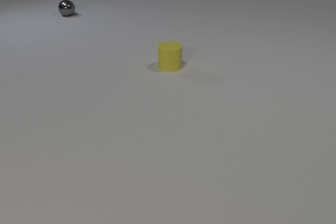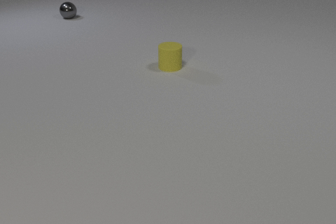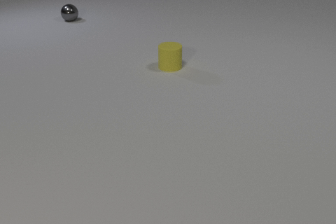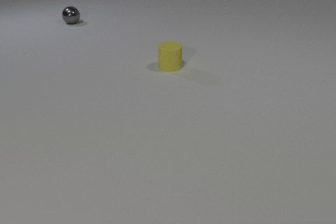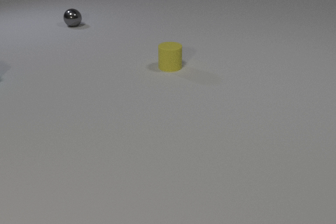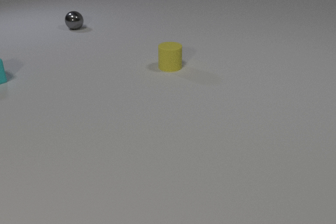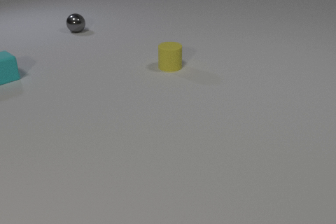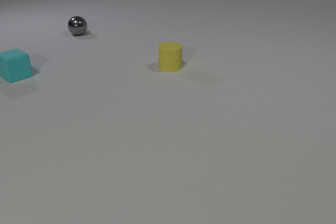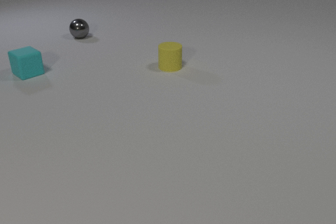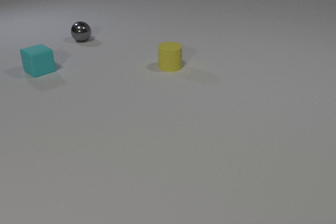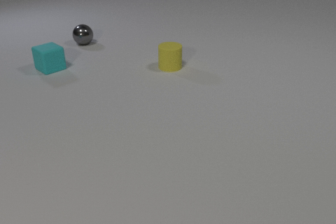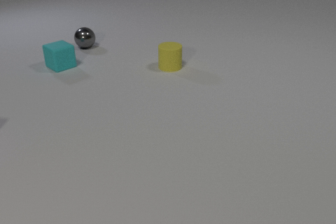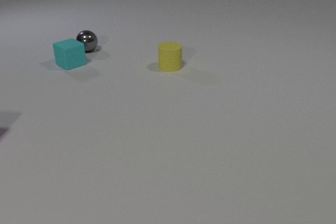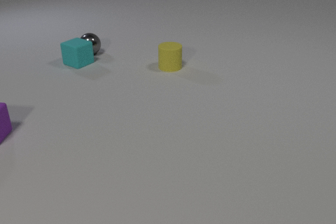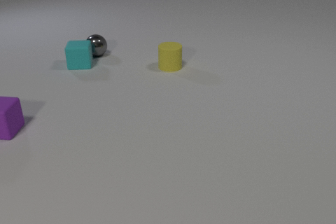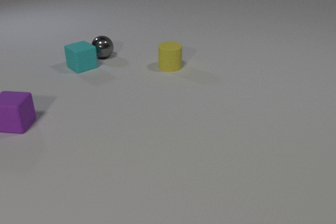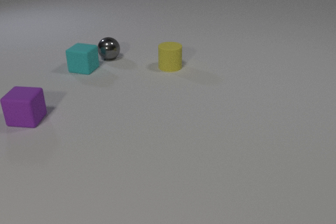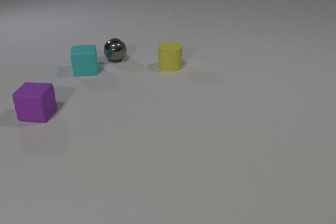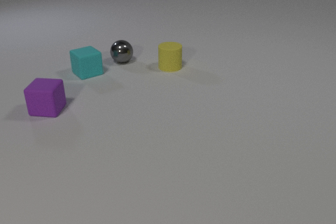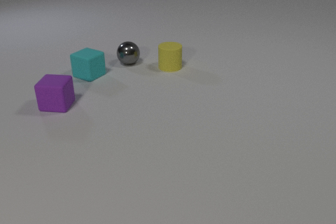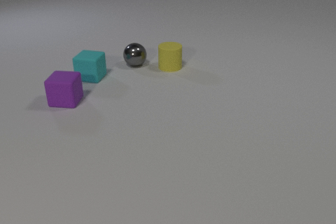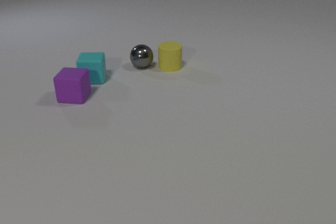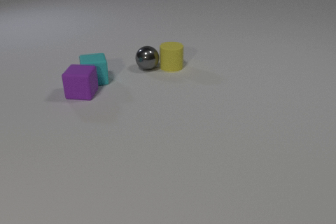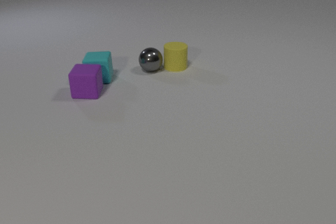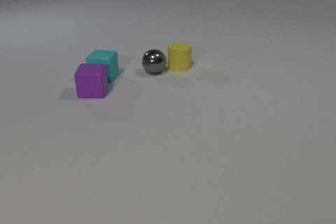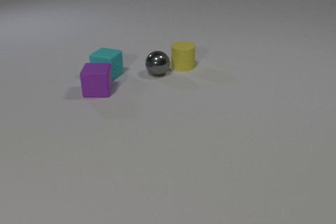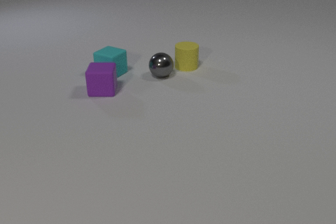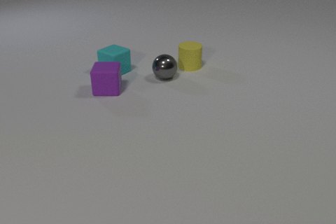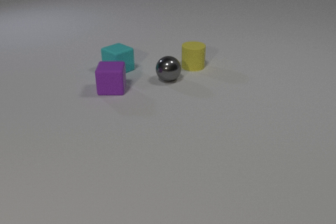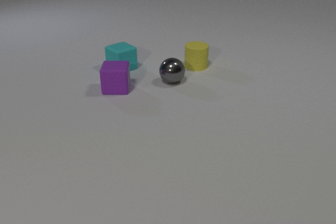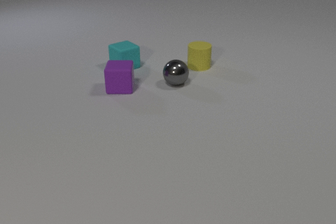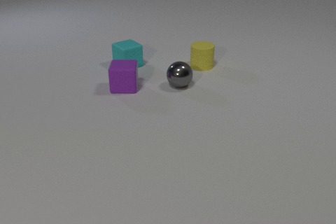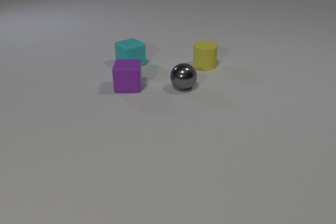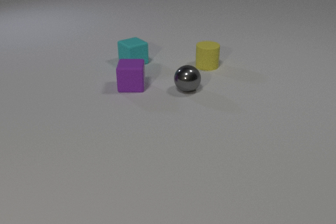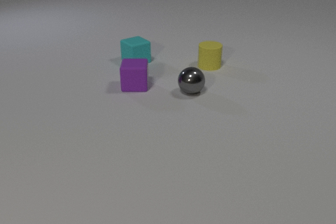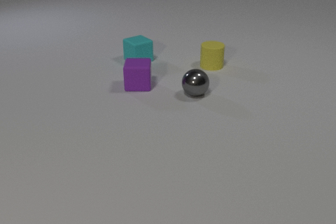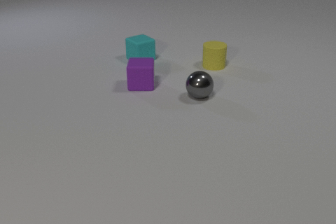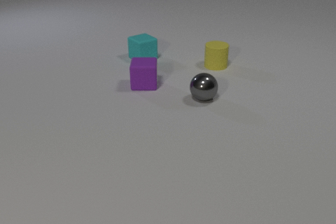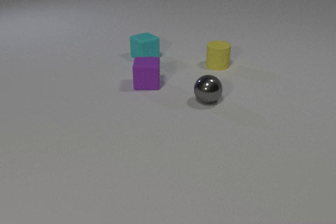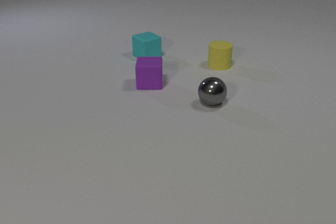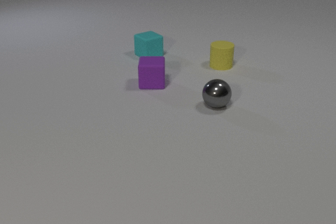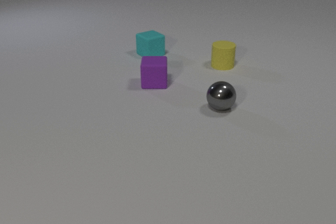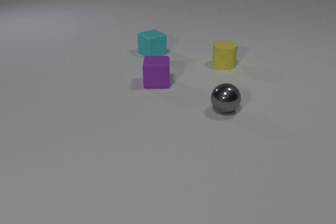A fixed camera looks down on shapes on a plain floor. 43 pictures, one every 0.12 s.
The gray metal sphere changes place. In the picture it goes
toward the camera.
The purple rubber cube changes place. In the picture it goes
to the right.
0.00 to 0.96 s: The cyan rubber cube comes in at the left edge, slides to the right. The gray metal sphere rolls toward the camera.
0.96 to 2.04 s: The cyan rubber cube slides to the right. The gray metal sphere rolls toward the camera and to the right. The purple rubber cube comes in at the left edge, slides to the right and away from the camera. The cyan rubber cube and the gray metal sphere collide.
2.04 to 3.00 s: The cyan rubber cube slides to the right and toward the camera. The gray metal sphere rolls to the right and toward the camera. The purple rubber cube slides to the right and away from the camera. The yellow rubber cylinder slides to the right. The gray metal sphere and the yellow rubber cylinder collide. The cyan rubber cube and the purple rubber cube collide.
3.00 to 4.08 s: The cyan rubber cube slides away from the camera and to the right. The gray metal sphere rolls toward the camera and to the right. The purple rubber cube slides to the right. The yellow rubber cylinder slides to the right.
4.08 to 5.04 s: The cyan rubber cube slides away from the camera and to the right. The gray metal sphere rolls toward the camera and to the right. The purple rubber cube slides to the right. The yellow rubber cylinder slides to the right.
What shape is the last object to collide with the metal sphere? cylinder.
What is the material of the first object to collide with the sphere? rubber.
How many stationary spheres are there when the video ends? 0.
